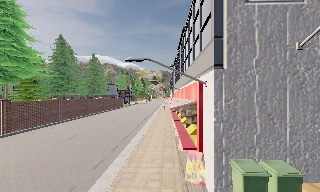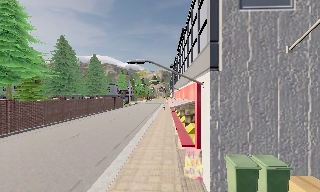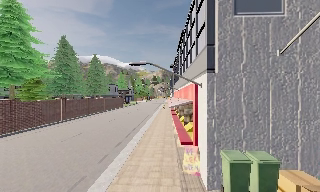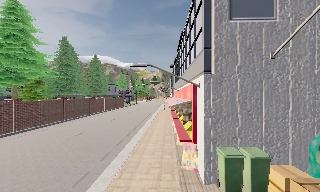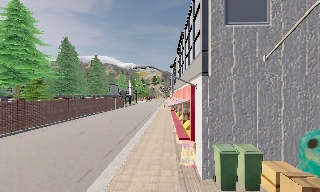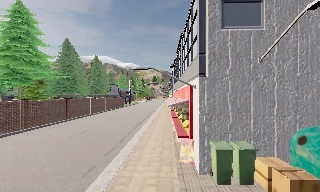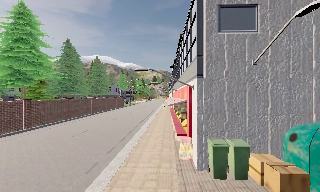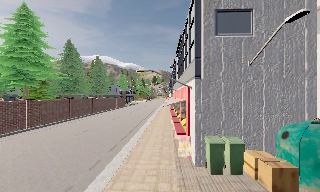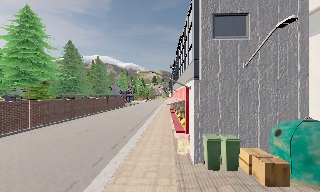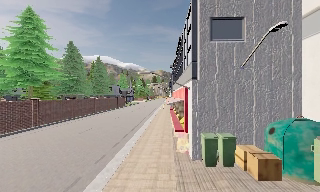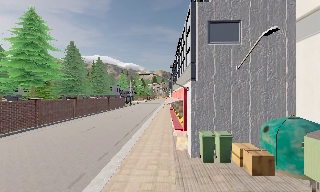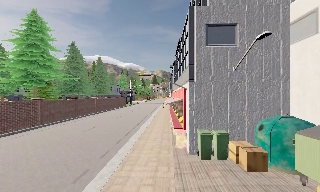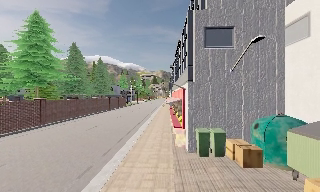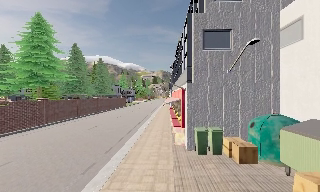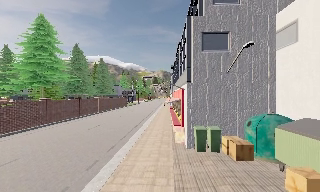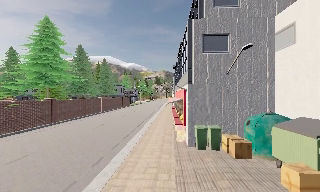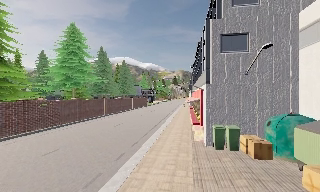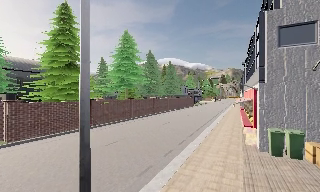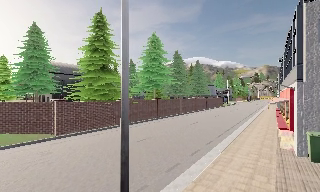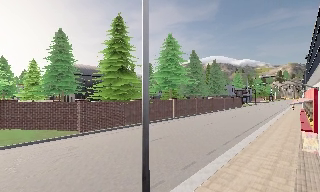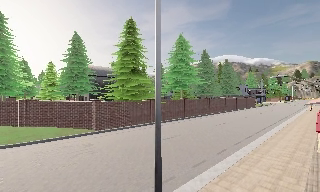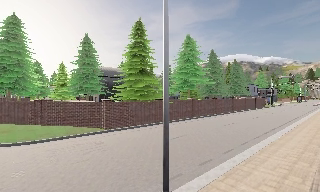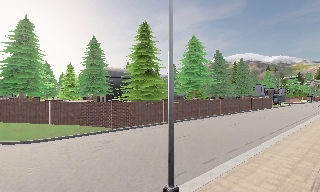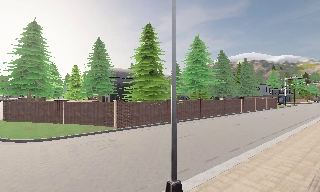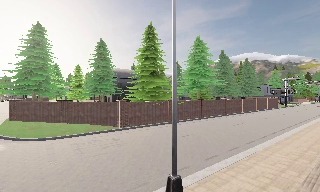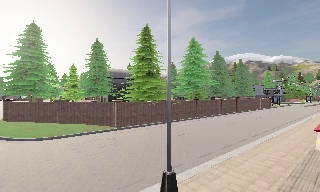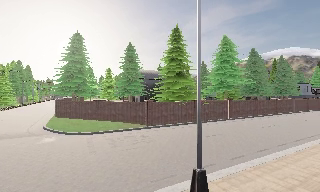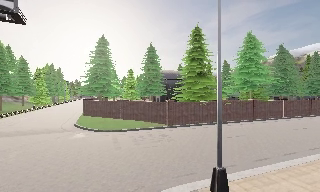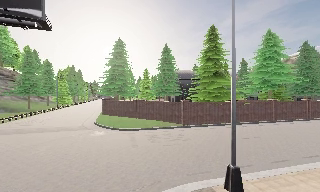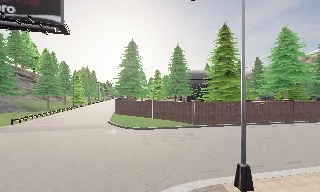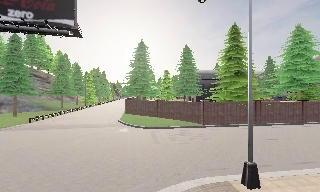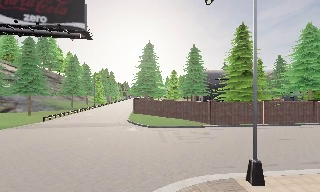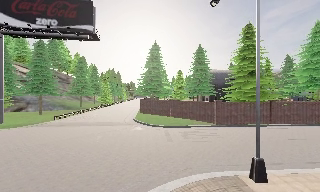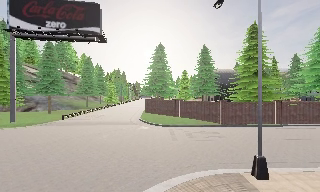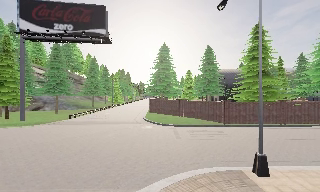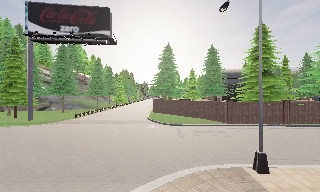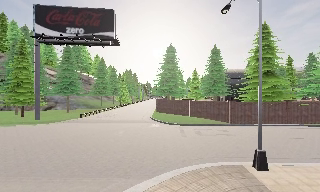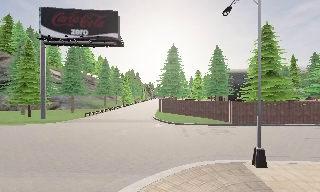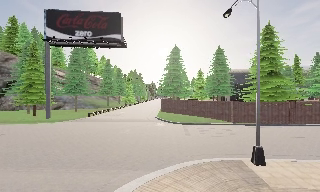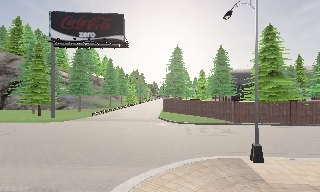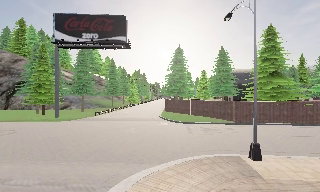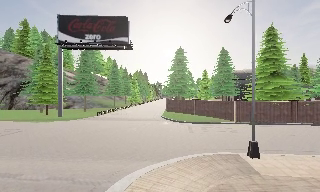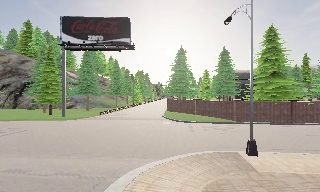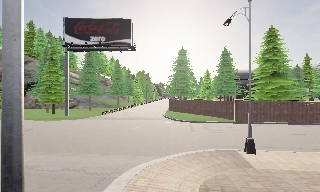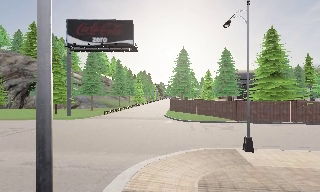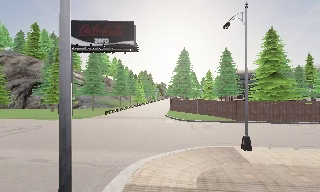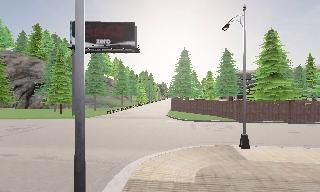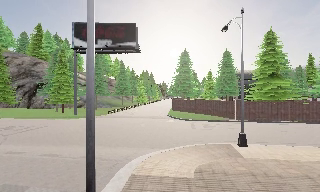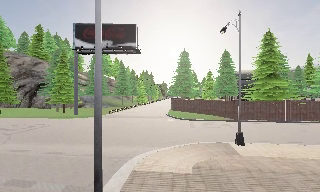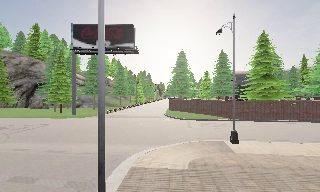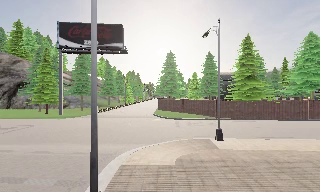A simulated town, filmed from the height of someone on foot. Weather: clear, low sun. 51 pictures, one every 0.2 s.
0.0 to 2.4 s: The camera travels backward, about 3.5 m, so what stands in front gets smaller.
2.4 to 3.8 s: The camera pans to its left, which is counterclockwise from overhead, by about 40 degrees. It travels backward, about 2 m.
3.8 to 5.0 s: The camera travels backward, about 1.5 m, so what stands in front gets smaller.
5.0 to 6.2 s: The scene slides to the right, as the camera pans about 35 degrees to its left. It travels backward, about 1.5 m.
6.2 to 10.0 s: The camera travels backward, about 5 m, so what stands in front gets smaller.
The film runs backward here.
